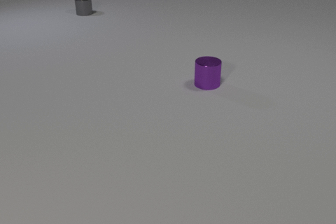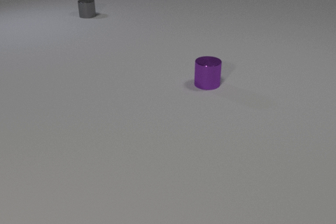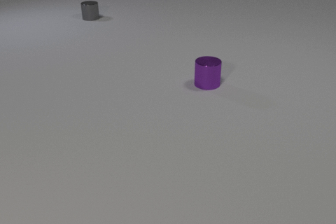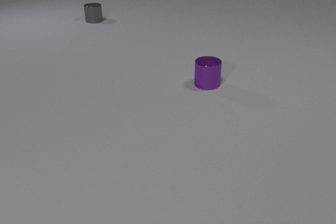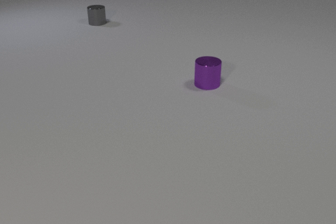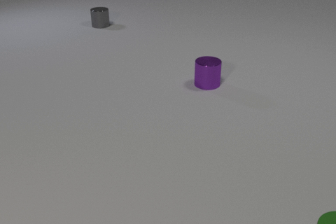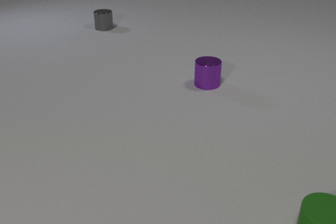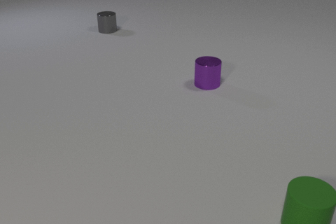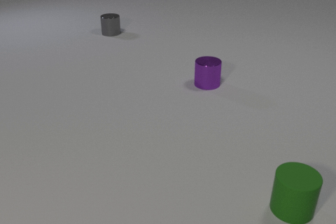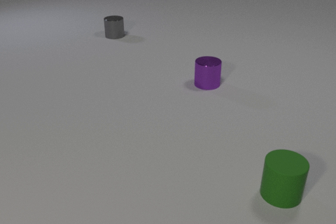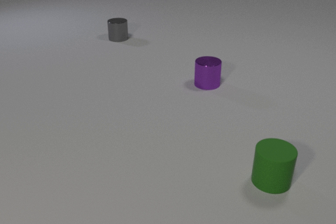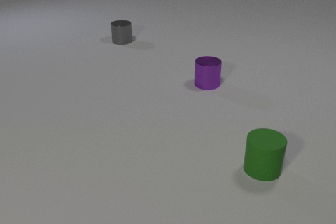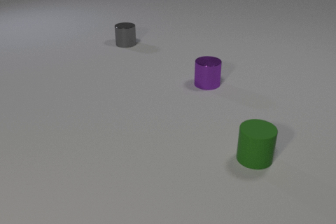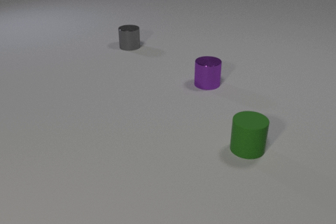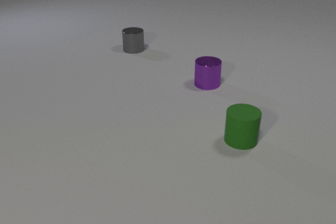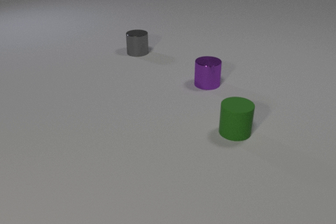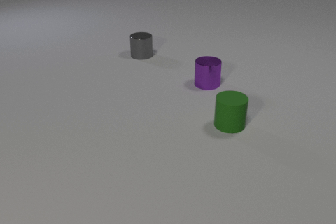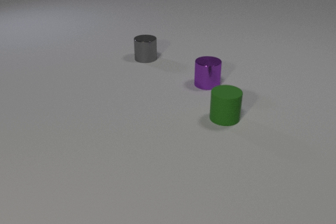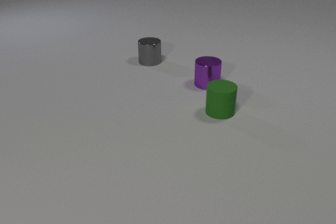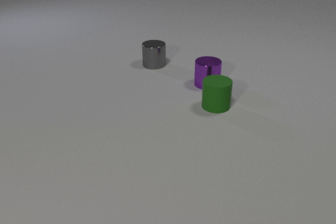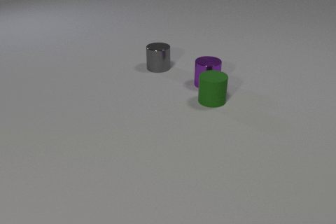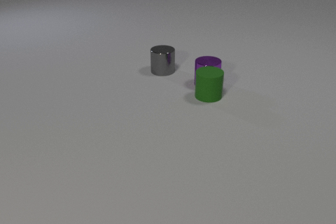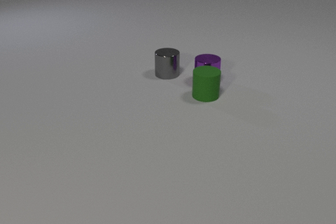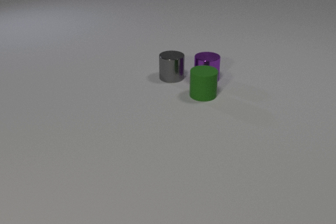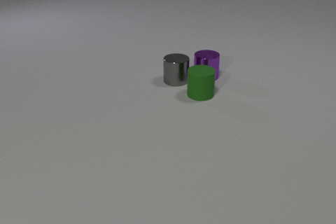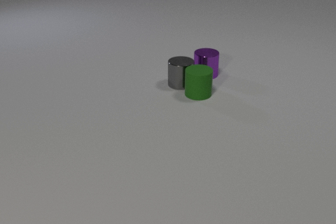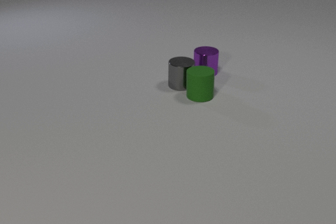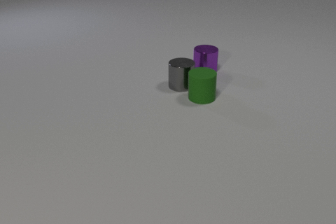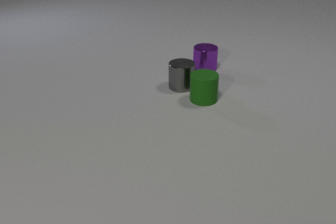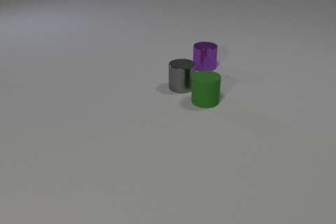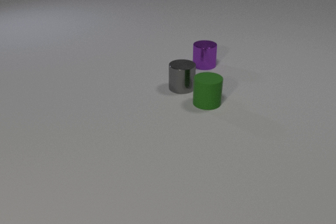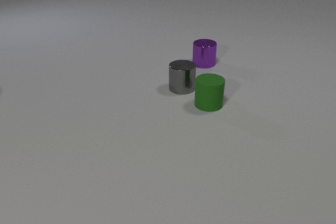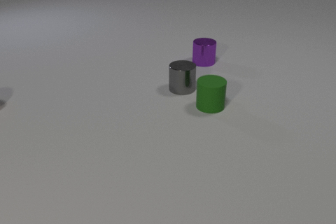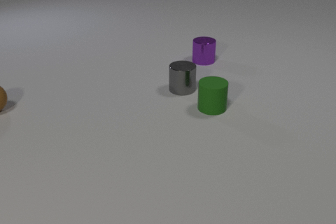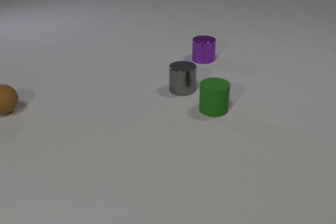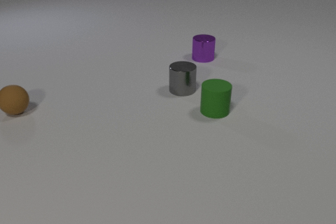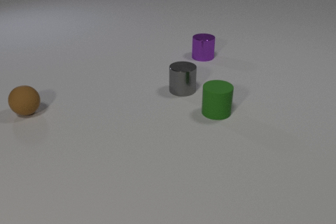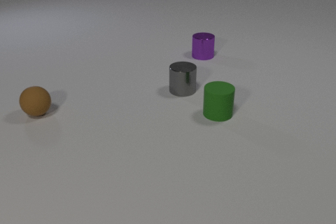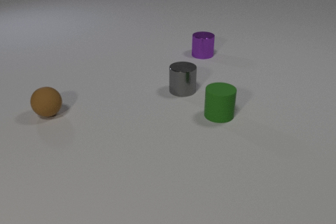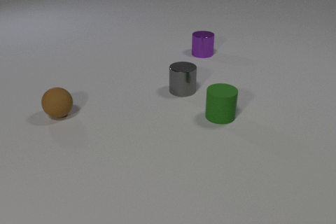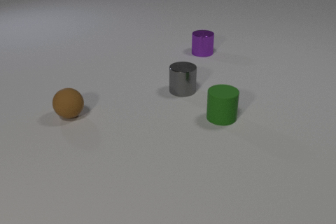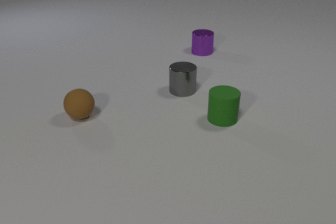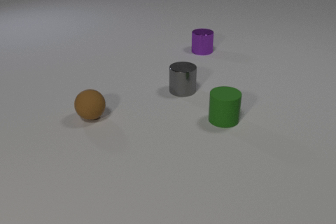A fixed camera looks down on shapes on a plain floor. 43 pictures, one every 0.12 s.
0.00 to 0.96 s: The green rubber cylinder comes in at the bottom edge, slides away from the camera and to the left. The gray metal cylinder slides toward the camera.
0.96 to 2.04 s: The green rubber cylinder slides away from the camera and to the left. The gray metal cylinder slides toward the camera and to the right.
2.04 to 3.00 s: The green rubber cylinder slides away from the camera and to the left. The purple metal cylinder slides away from the camera. The gray metal cylinder slides toward the camera and to the right. The green rubber cylinder and the purple metal cylinder collide. The green rubber cylinder and the gray metal cylinder collide.
3.00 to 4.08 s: The green rubber cylinder slides toward the camera and to the right. The purple metal cylinder slides away from the camera. The gray metal cylinder slides toward the camera. The brown rubber sphere comes in at the left edge, rolls to the right and toward the camera.
4.08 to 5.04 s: The green rubber cylinder slides toward the camera and to the right. The purple metal cylinder slides away from the camera. The brown rubber sphere rolls to the right and toward the camera.
How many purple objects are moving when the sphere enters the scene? 1.
What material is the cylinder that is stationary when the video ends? metal.
How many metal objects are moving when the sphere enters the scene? 2.
